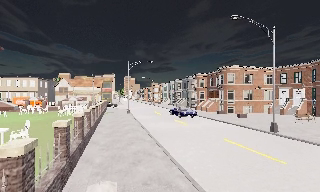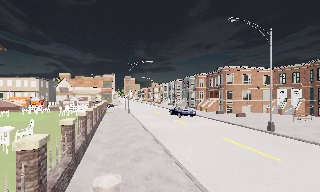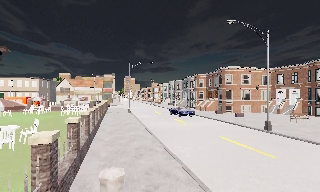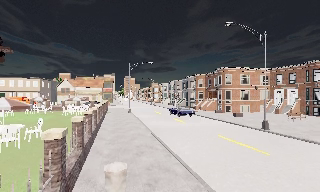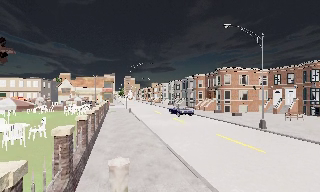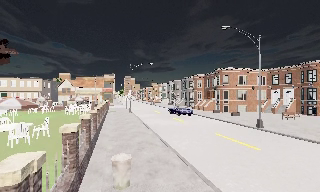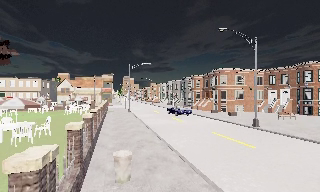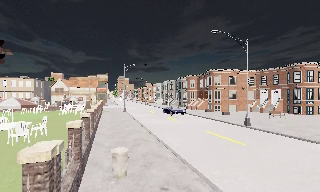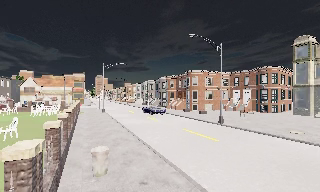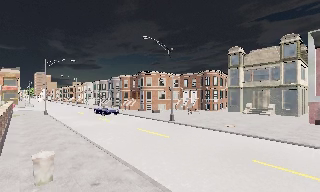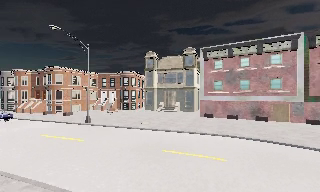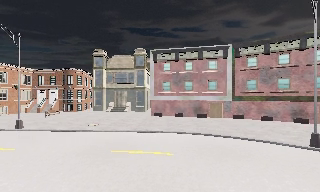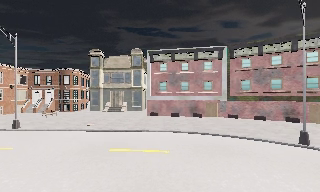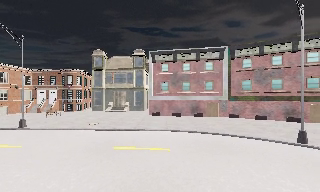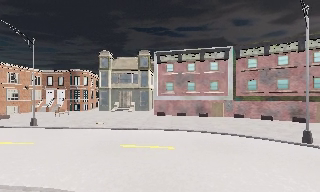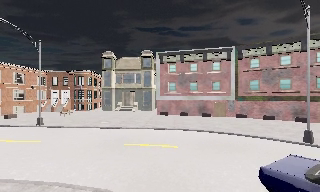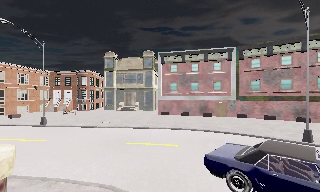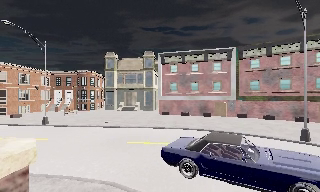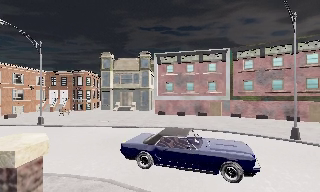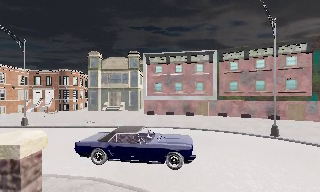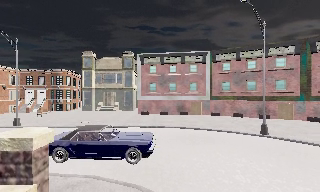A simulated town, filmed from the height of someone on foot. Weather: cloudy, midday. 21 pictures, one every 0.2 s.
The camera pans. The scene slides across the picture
to the left.
The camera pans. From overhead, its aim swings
clockwise.
0.0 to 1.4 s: The camera travels backward, about 2 m, so what stands in front gets smaller.
1.4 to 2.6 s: The camera swings to its right by about 70 degrees, and the scene slides to the left. It travels backward, about 1.5 m.
2.6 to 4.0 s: The camera travels backward, about 1.5 m, so what stands in front gets smaller.
The film runs backward here.
